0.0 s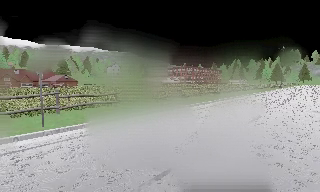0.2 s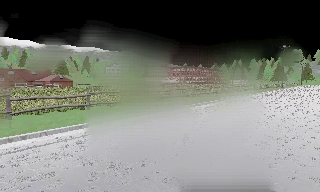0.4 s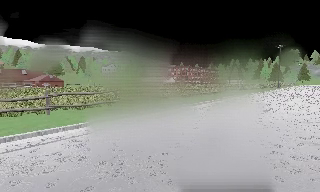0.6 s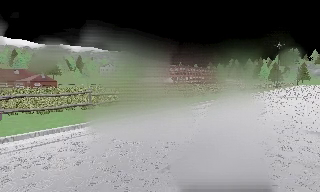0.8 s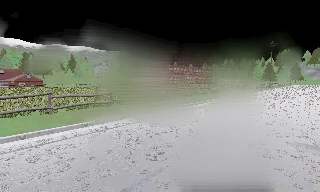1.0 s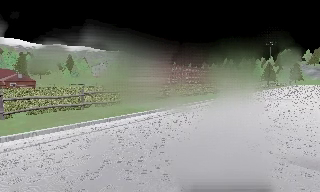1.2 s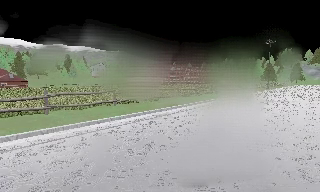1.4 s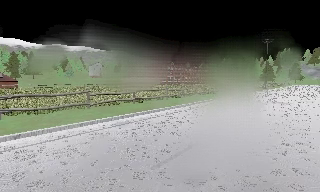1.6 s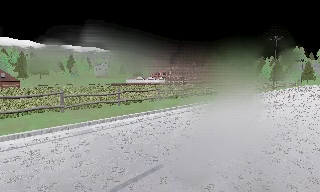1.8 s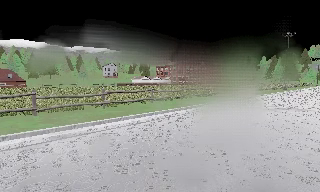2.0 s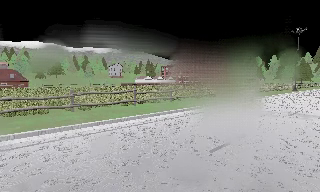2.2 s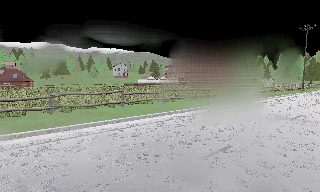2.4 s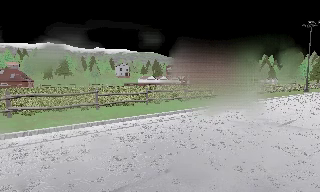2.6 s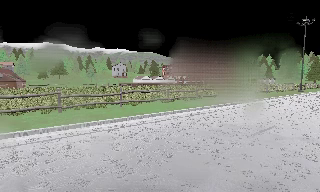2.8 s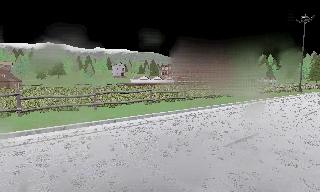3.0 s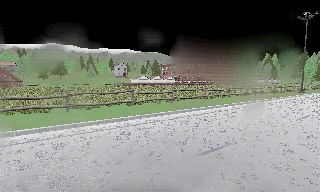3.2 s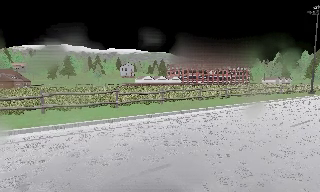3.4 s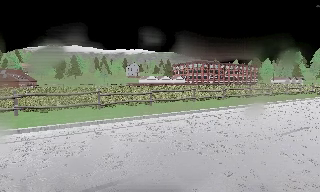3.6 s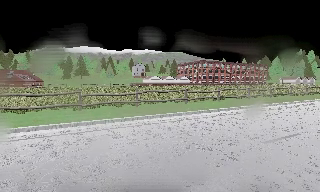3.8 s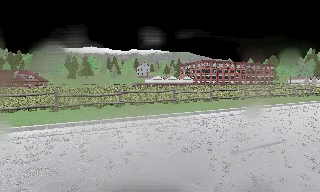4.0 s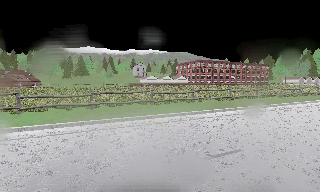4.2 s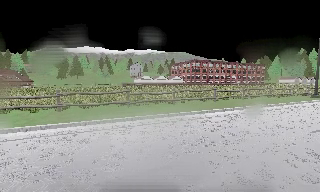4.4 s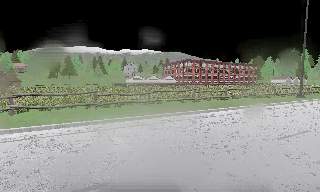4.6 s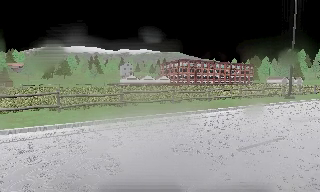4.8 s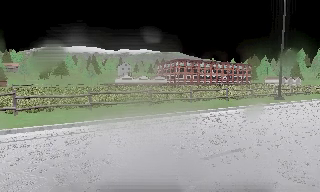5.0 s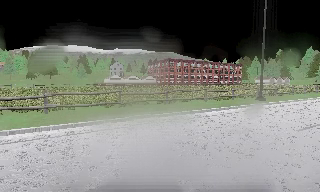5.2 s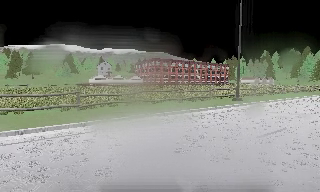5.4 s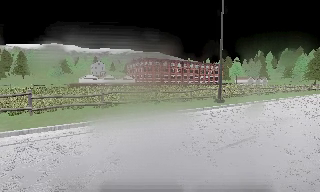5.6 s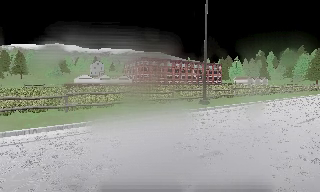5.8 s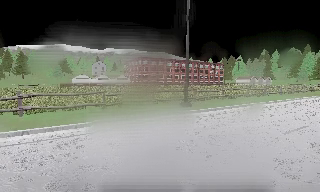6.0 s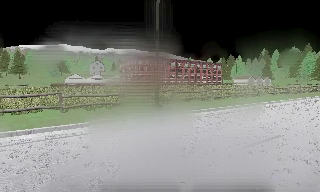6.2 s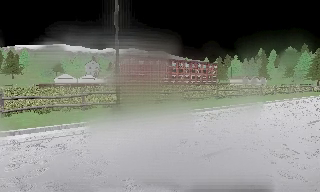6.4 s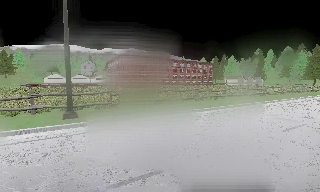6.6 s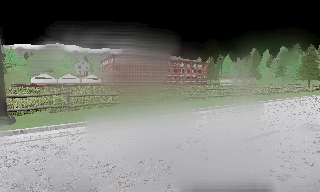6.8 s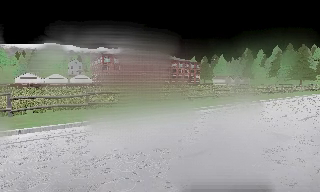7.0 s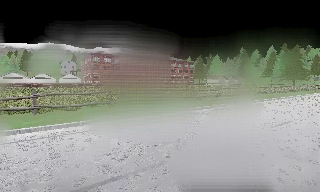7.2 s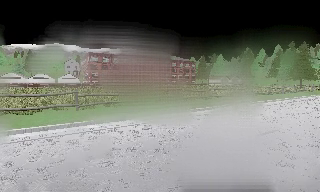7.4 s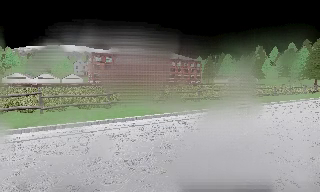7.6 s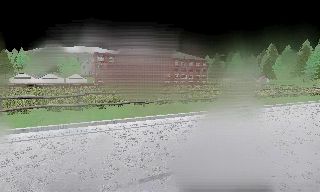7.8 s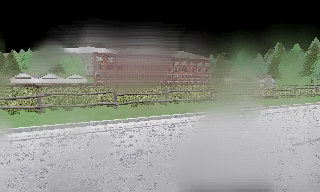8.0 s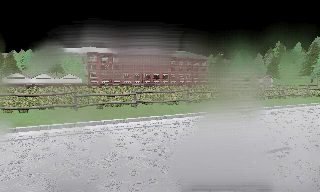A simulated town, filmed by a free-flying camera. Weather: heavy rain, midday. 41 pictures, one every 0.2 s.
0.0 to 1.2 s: The camera travels to its right and forward, about 11 m, so close, fixed things drift to the left.
1.2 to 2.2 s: The camera pans to its left, which is counterclockwise from overhead, by about 10 degrees. It travels to its right and forward, about 9 m, so close, fixed things drift to the left.
2.2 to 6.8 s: The camera travels to its right and forward, about 45 m, so close, fixed things drift to the left.
6.8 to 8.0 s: The camera pans to its left, which is counterclockwise from overhead, by about 10 degrees. It travels to its right and forward, about 14 m, so close, fixed things drift to the left.
The film runs backward here.
